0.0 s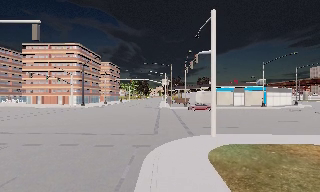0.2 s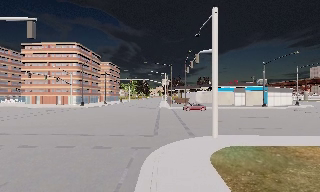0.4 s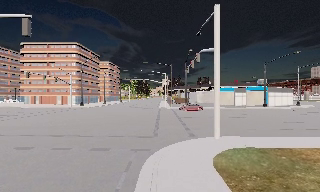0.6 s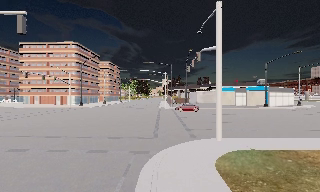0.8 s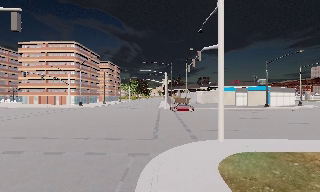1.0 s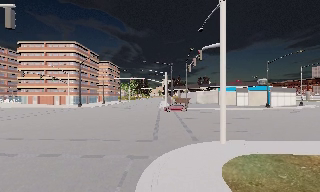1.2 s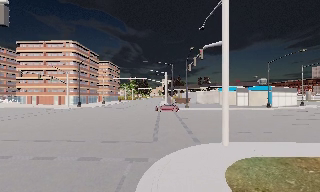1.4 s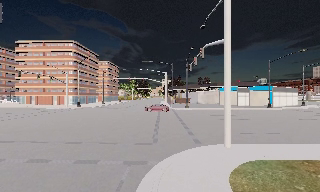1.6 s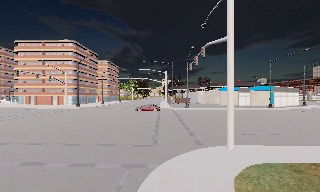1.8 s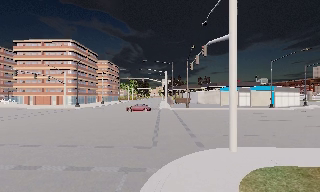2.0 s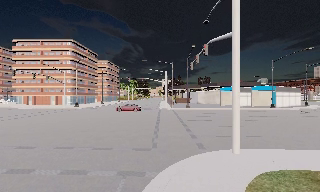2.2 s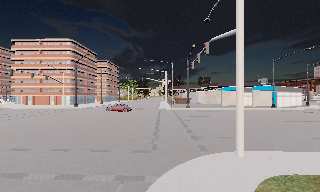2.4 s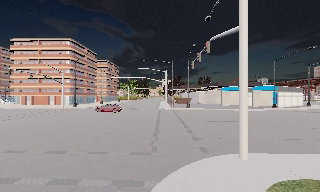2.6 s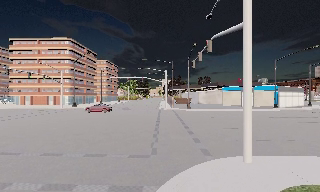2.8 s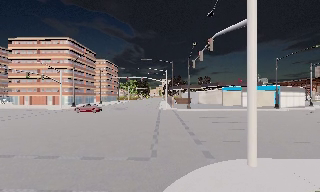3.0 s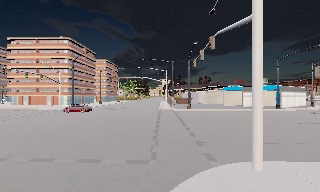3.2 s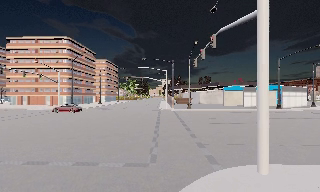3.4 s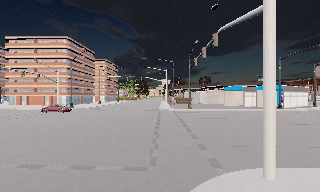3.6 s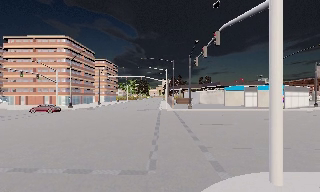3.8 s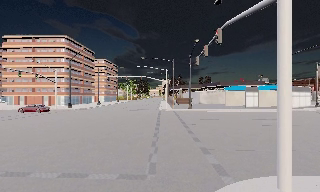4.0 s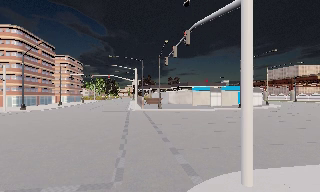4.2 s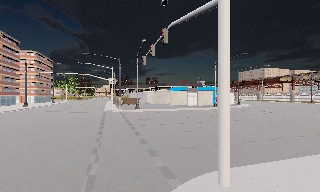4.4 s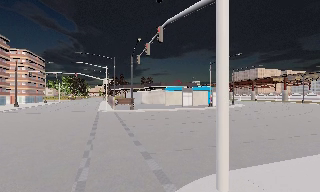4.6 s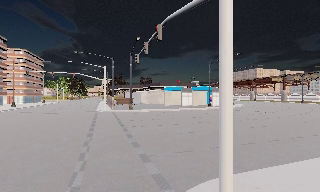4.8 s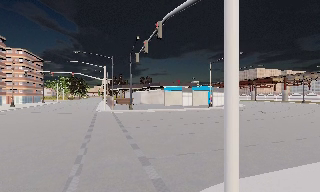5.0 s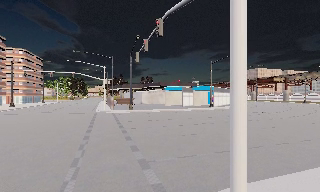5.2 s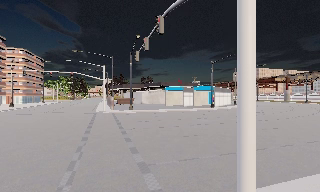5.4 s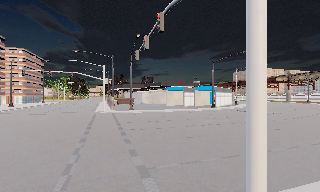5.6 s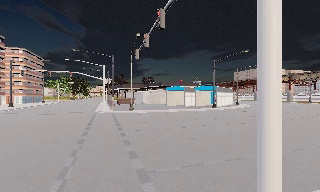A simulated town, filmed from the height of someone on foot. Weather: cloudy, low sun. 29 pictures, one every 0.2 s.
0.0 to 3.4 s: The camera travels forward, about 5 m, so what stands in front looms larger.
3.4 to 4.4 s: The camera swings to its right by about 20 degrees, and the scene slides to the left. It travels forward, about 1.5 m, so what stands in front looms larger.
4.4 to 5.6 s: The camera travels forward, about 2 m, so what stands in front looms larger.
The film runs forward here.
